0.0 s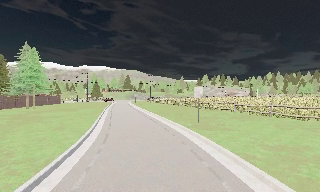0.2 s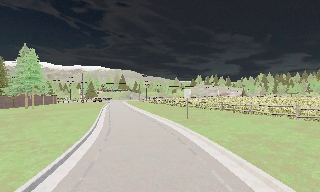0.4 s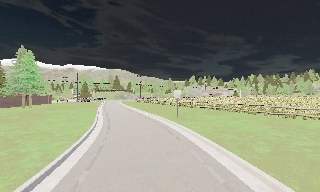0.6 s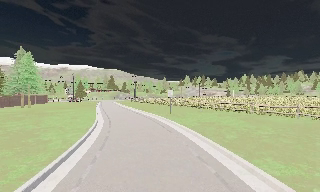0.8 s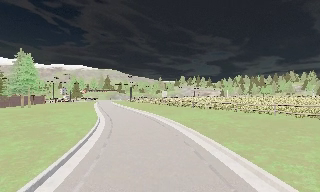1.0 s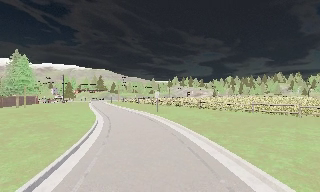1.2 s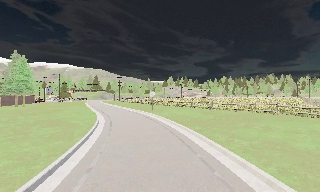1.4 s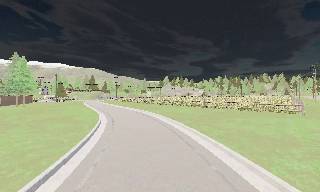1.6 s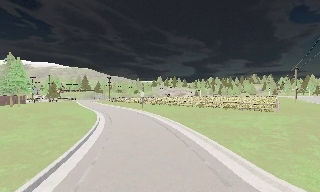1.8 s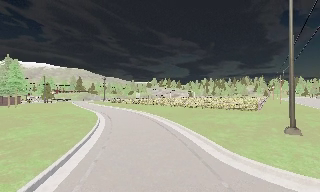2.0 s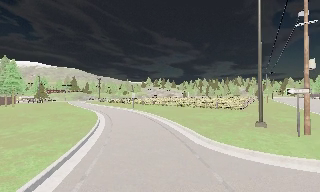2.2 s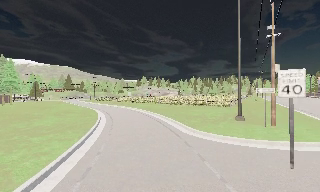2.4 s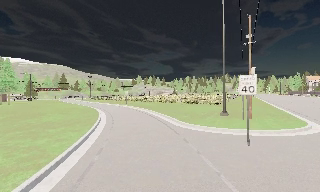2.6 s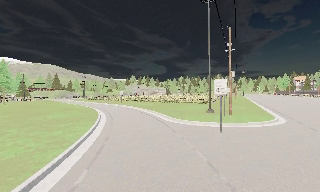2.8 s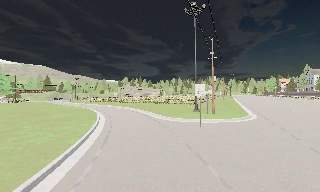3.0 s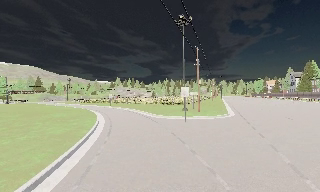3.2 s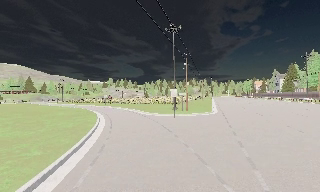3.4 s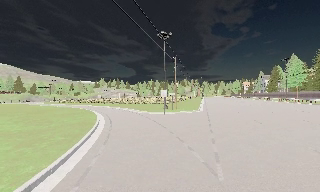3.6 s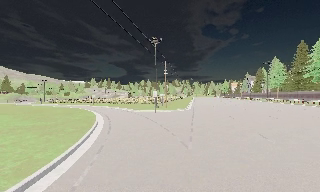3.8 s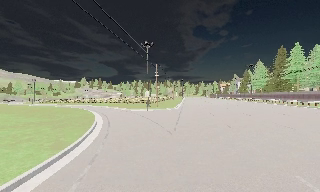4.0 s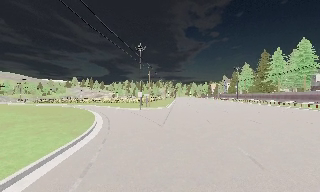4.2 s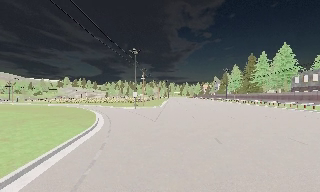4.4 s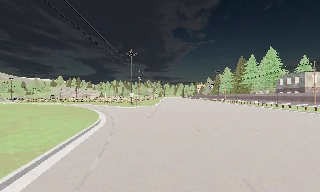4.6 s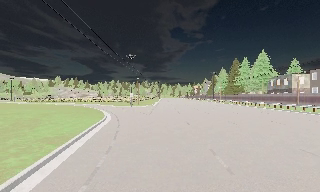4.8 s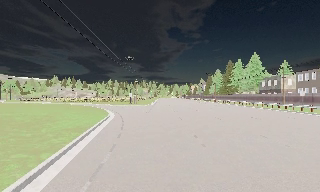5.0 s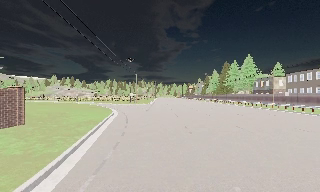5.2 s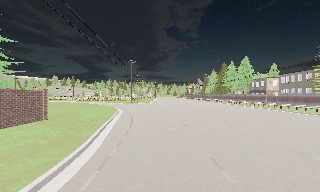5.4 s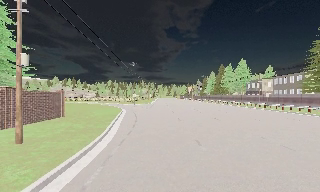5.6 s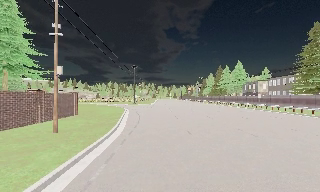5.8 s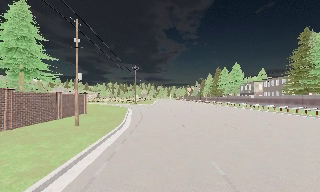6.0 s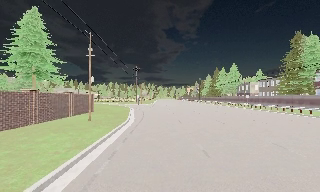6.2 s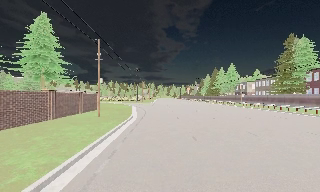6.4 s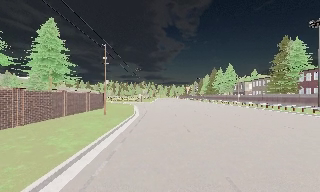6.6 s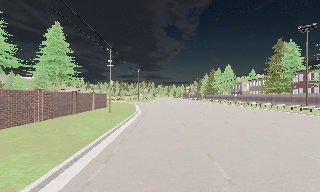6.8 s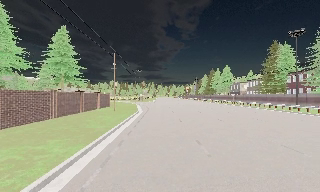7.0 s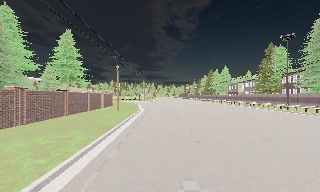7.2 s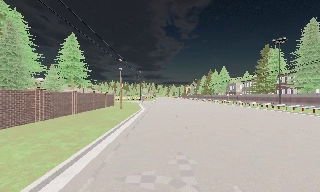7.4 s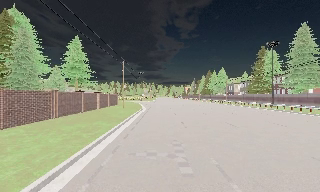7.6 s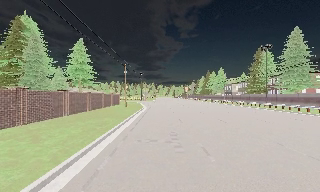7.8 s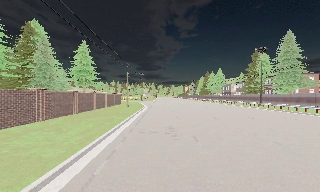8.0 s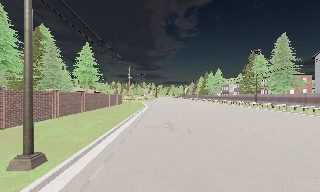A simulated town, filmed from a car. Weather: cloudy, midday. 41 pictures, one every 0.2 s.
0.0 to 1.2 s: The scene slides to the left, as the camera pans about 10 degrees to its right. It travels backward, about 10 m, so what stands in front gets smaller.
1.2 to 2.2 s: The camera travels backward, about 9 m, so what stands in front gets smaller.
2.2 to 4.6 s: The camera swings to its right by about 30 degrees, and the scene slides to the left. It travels backward, about 25 m, so what stands in front gets smaller.
4.6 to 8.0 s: The camera travels backward, about 35 m, so what stands in front gets smaller.
The film runs backward here.
